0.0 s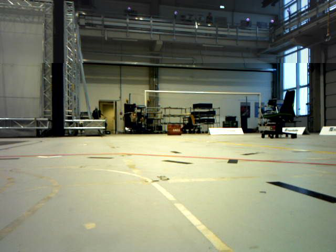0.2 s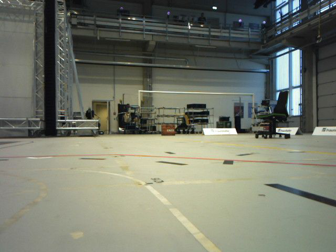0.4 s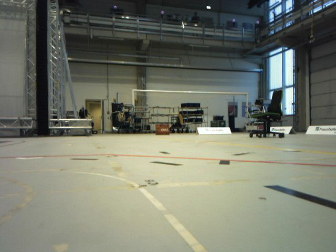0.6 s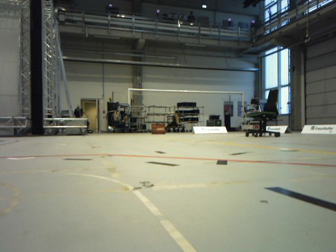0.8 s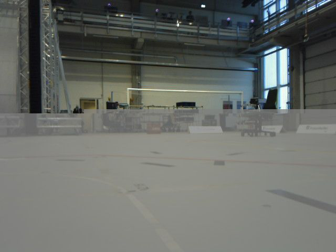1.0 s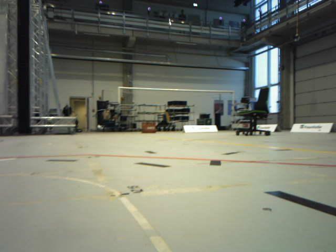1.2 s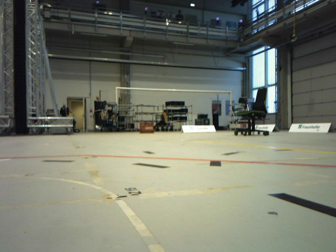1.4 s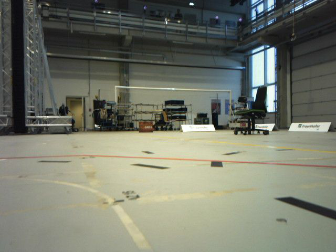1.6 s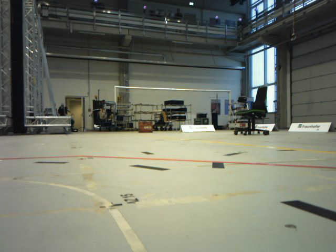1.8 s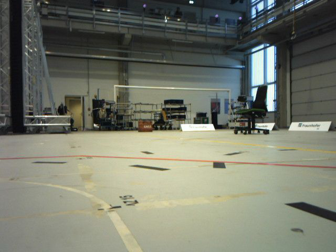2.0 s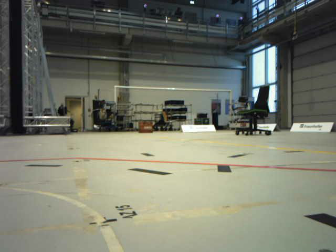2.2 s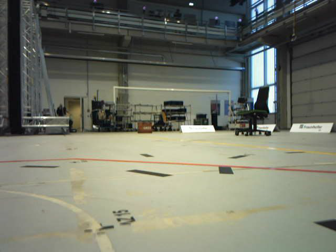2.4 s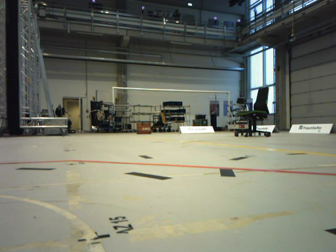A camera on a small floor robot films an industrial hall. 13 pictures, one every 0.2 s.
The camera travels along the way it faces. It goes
forward.
0.0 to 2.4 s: The camera travels forward, about 0.5 m, so what stands in front looms larger.
The film runs forward here.
